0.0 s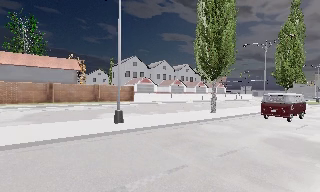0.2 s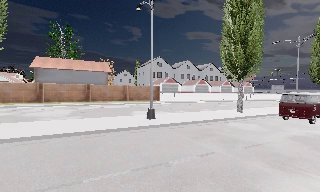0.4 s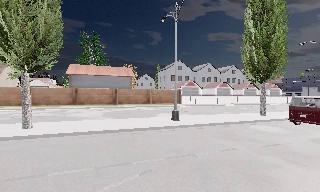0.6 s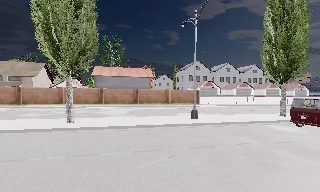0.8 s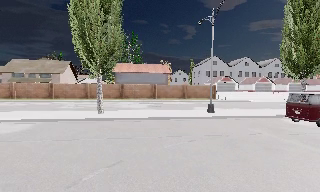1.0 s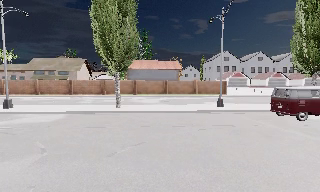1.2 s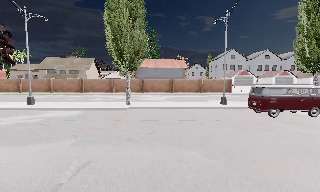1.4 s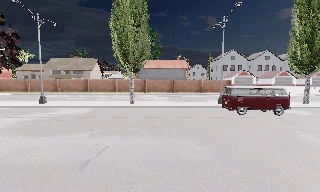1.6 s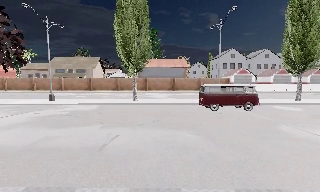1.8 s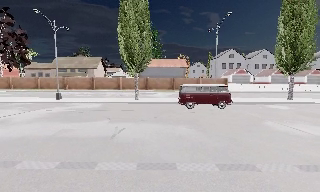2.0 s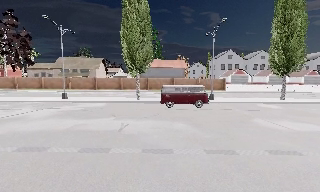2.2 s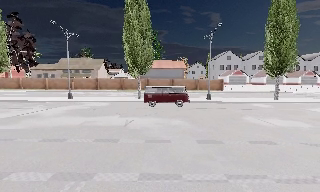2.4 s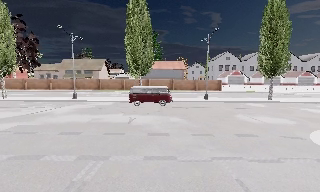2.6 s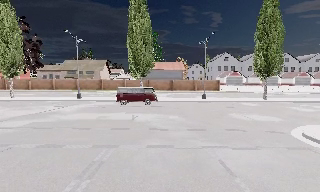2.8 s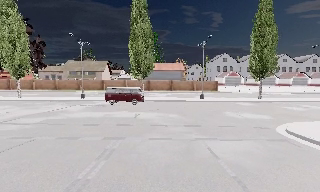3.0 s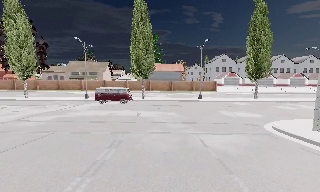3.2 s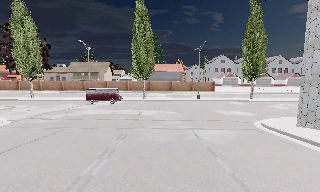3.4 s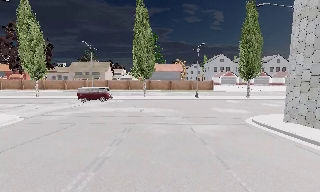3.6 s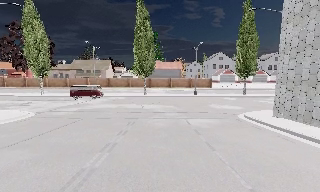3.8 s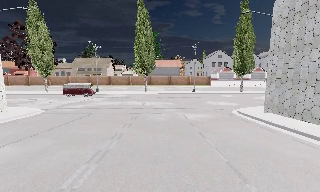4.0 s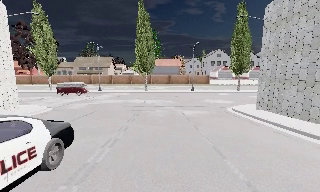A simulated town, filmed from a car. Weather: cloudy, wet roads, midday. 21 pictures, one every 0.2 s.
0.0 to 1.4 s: The camera pans to its left, which is counterclockwise from overhead, by about 35 degrees. It travels backward, about 8 m.
1.4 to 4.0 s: The camera travels backward, about 14 m, so what stands in front gets smaller.
The film runs backward here.
